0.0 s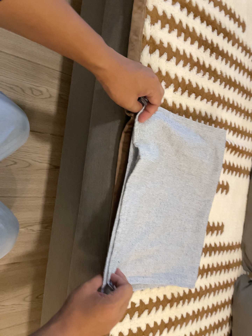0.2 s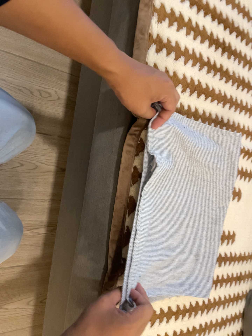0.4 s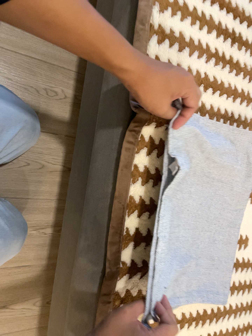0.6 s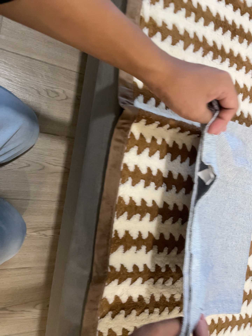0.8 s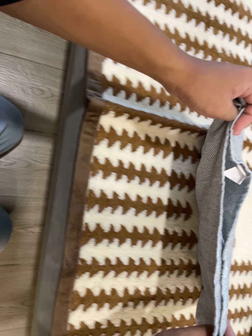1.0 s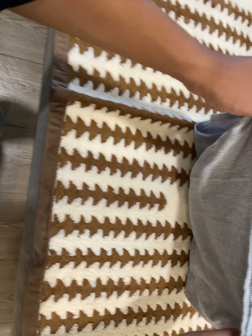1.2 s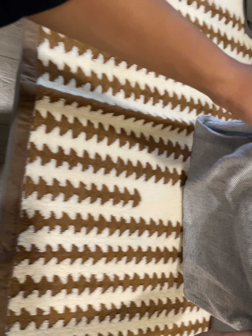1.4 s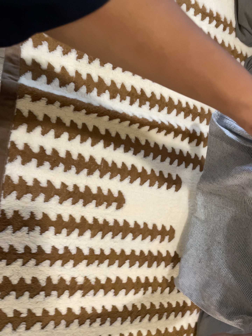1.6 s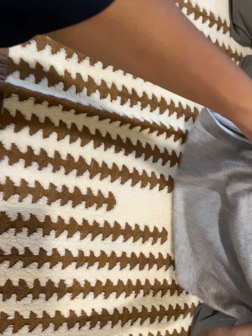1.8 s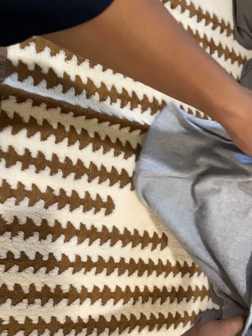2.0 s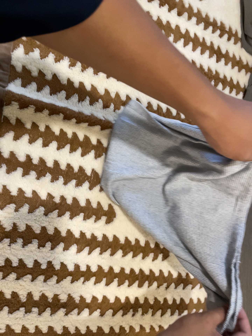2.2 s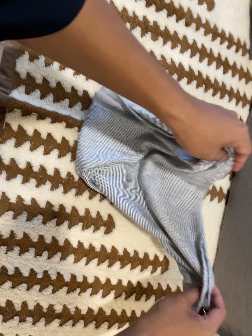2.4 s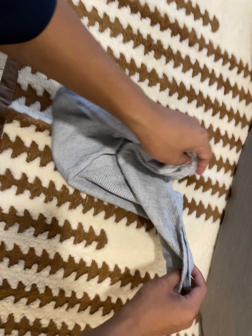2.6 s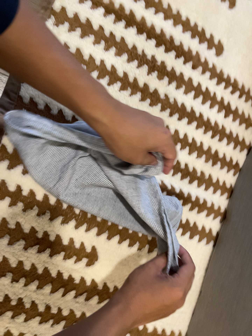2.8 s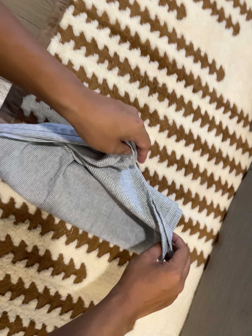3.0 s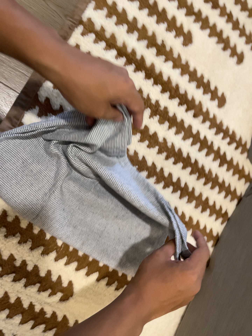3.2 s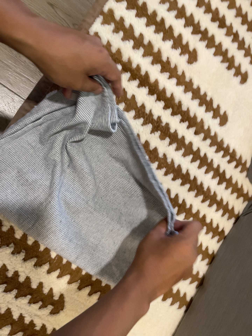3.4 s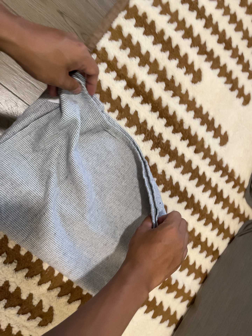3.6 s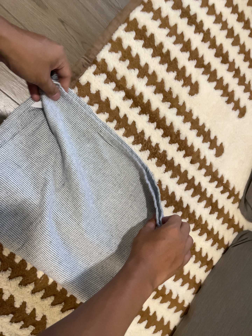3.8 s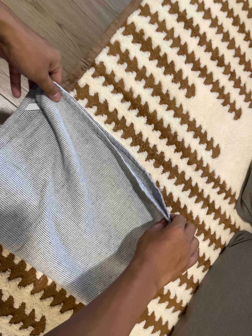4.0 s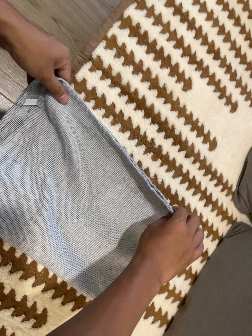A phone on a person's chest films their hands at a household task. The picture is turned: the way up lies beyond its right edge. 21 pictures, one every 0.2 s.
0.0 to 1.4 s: The camera pans to its left by about 15 degrees. It travels to its right, about 32 cm.
1.4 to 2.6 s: The camera travels to its right and toward the top of its view, about 9 cm. It rolls about its line of sight by about 10 degrees, and the scene rotates clockwise.
2.6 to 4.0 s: The camera travels toward the top of its view, about 8 cm, so close, fixed things drift downward. It rolls about its line of sight by about 15 degrees, and the scene rotates clockwise.
The film runs backward here.
